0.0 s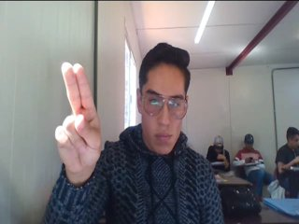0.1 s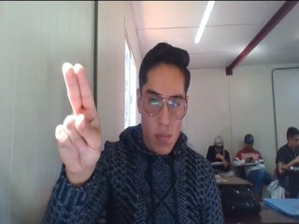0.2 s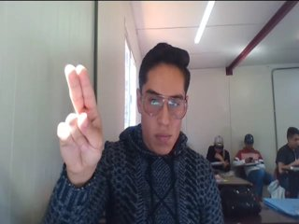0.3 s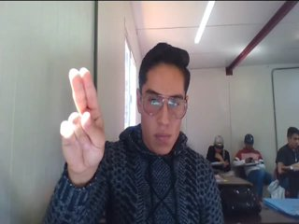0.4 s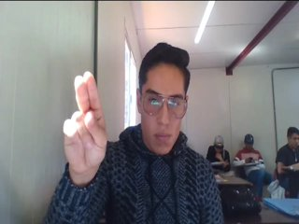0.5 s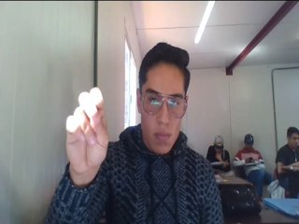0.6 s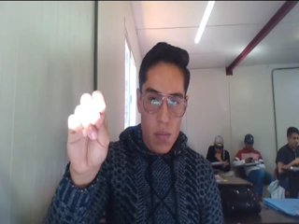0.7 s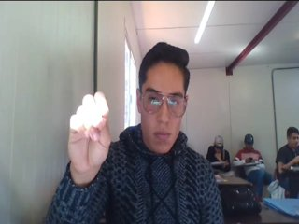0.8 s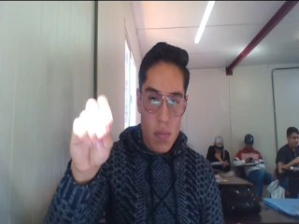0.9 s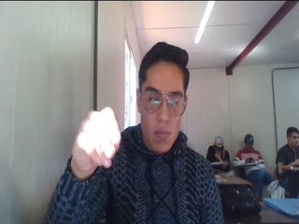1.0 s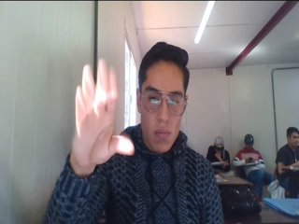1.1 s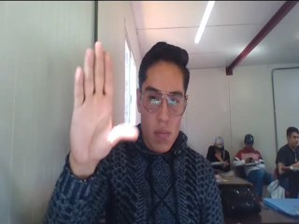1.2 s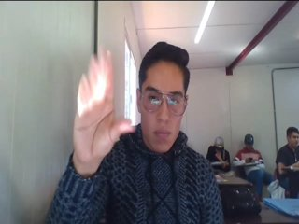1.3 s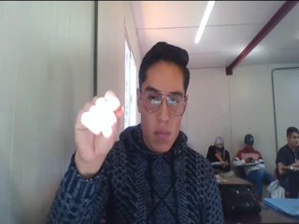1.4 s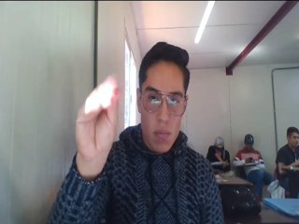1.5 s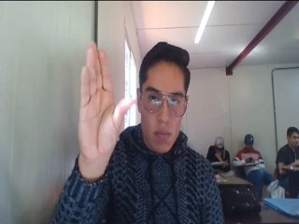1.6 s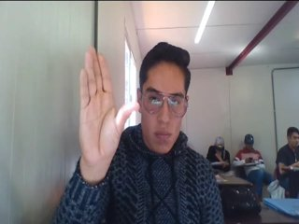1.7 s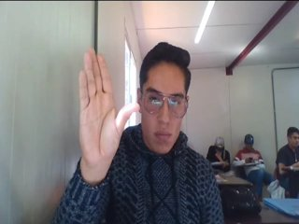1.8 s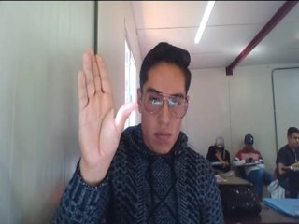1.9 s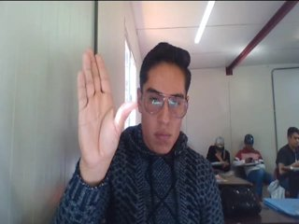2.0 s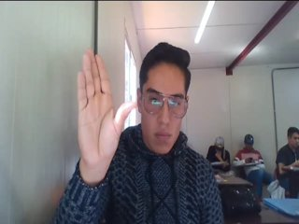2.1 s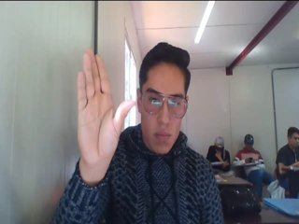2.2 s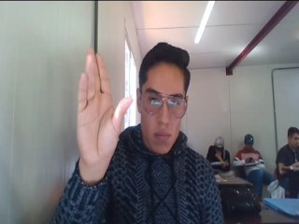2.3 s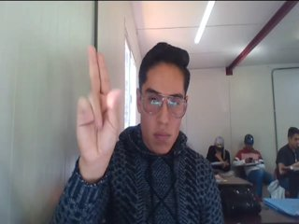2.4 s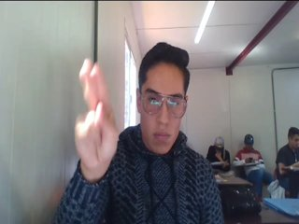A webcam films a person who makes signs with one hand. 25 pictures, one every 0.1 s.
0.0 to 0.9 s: Pointing with two fingers.
1.0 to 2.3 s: Open twice.
